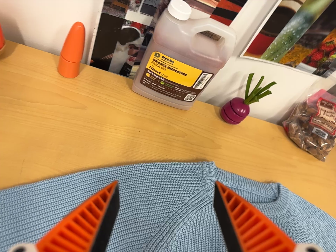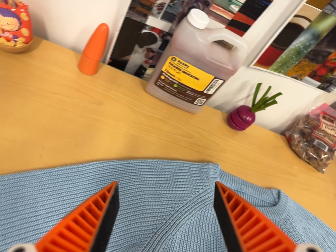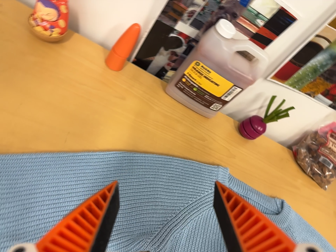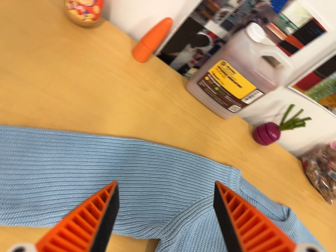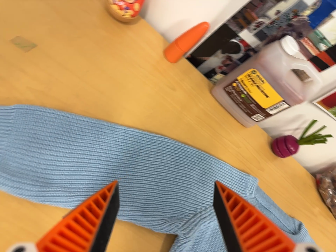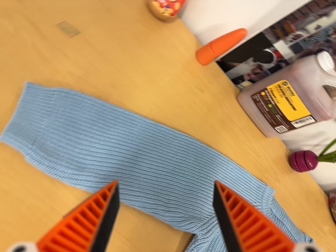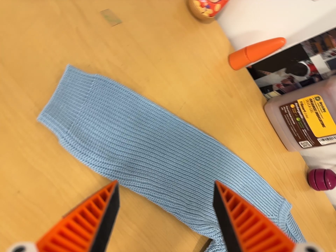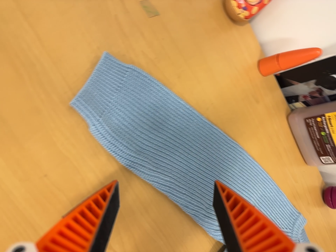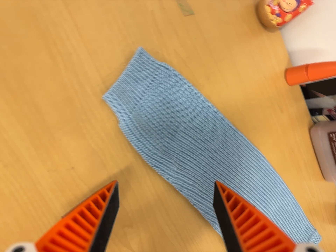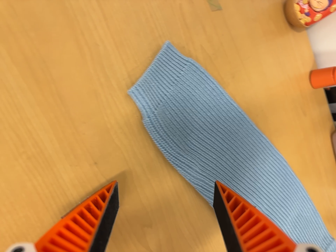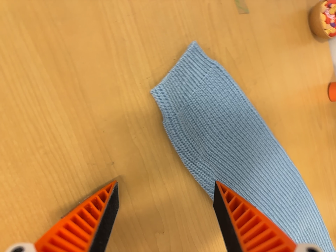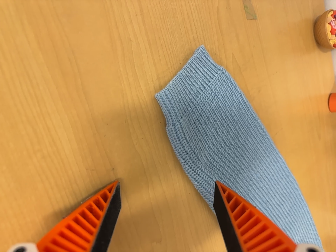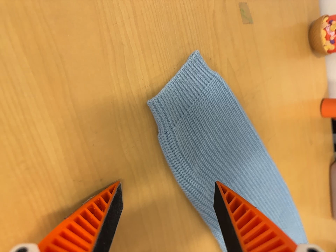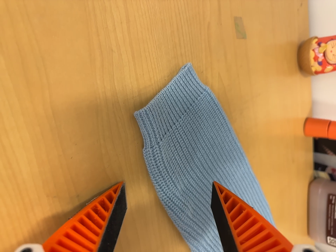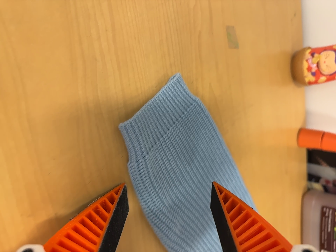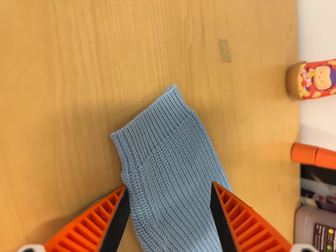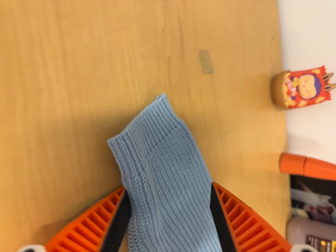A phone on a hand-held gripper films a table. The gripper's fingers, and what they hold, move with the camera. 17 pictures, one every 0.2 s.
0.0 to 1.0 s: The camera travels to its left and backward, about 18 cm, so close, fixed things drift to the right. It rolls about its line of sight by about 30 degrees, and the scene rotates clockwise.
1.0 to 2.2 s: The camera travels to its left, about 16 cm, so close, fixed things drift to the right. It rolls about its line of sight by about 30 degrees, and the scene rotates clockwise.
2.2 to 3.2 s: The scene slides to the left, as the camera pans about 10 degrees to its right. It travels forward and toward the top of its view, about 7 cm, so what stands in front looms larger.
The film runs forward here.
